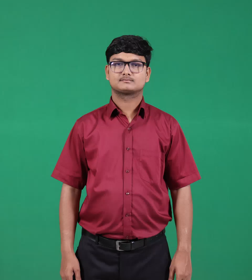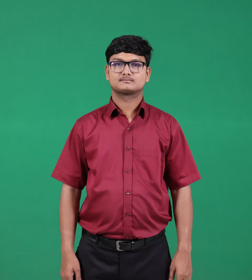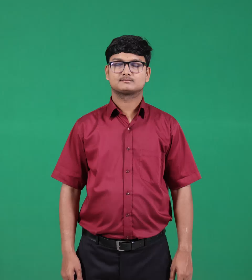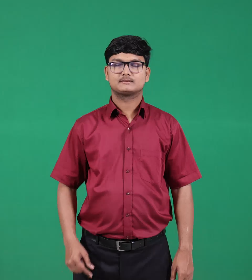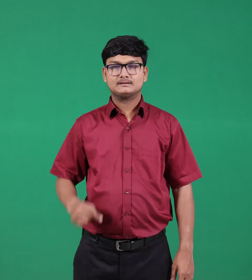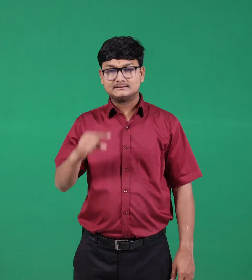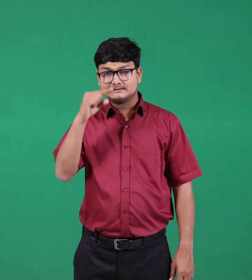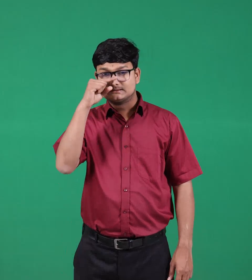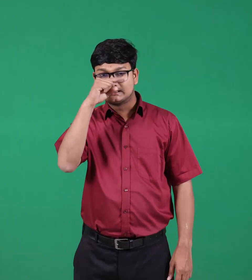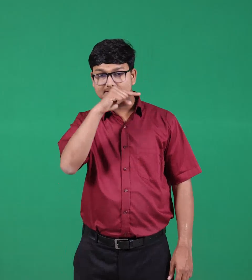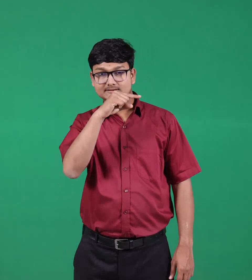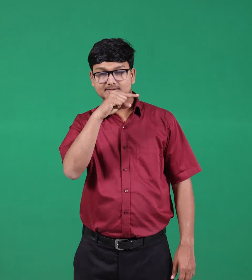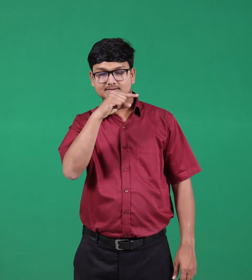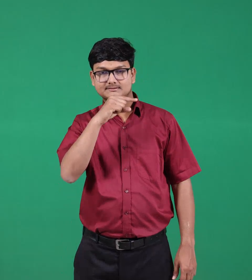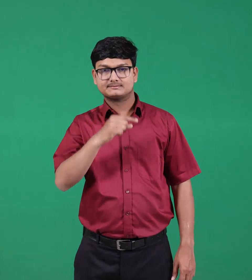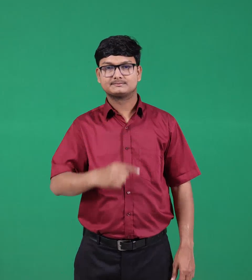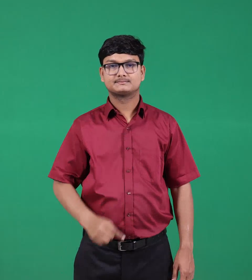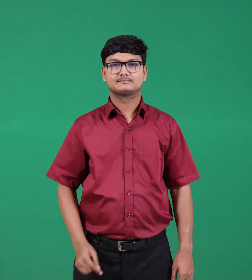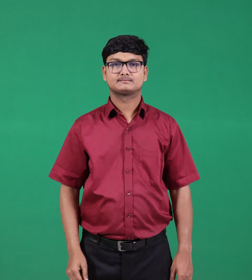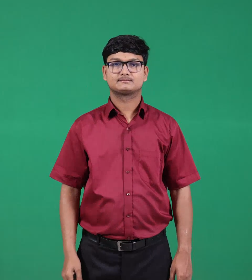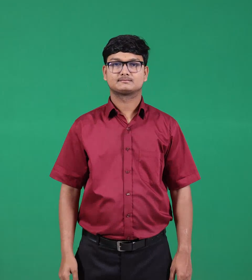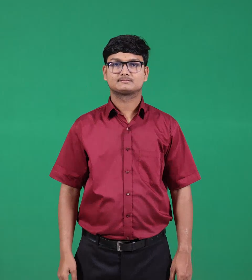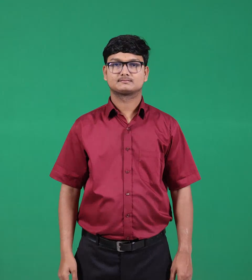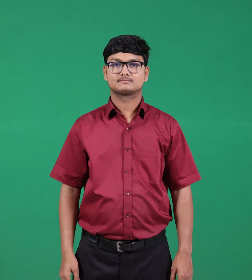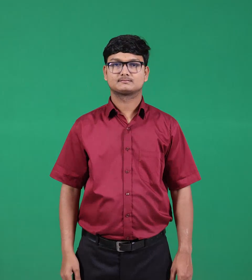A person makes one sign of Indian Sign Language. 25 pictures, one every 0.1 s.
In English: shame
